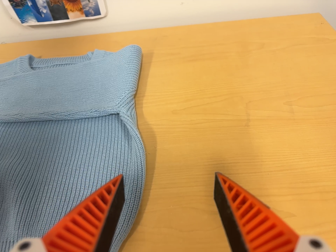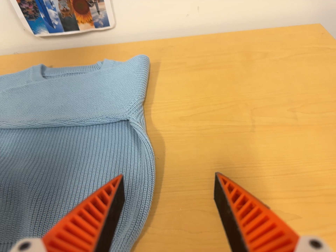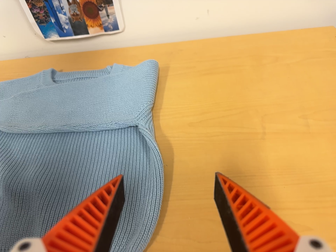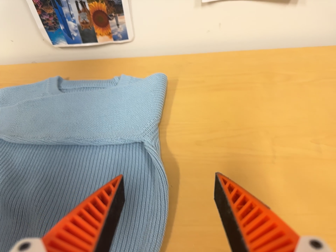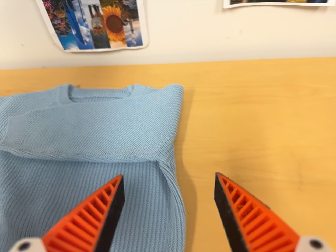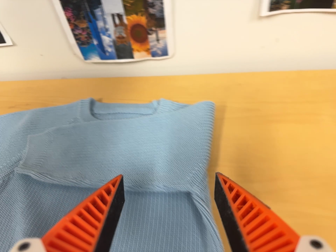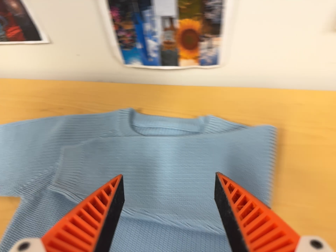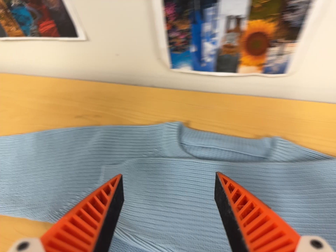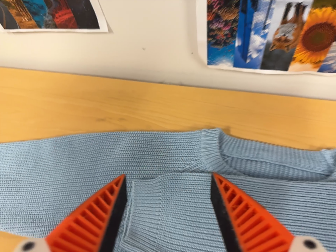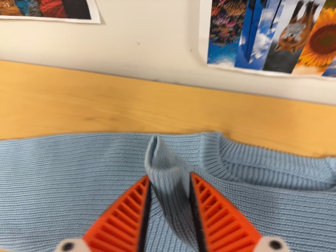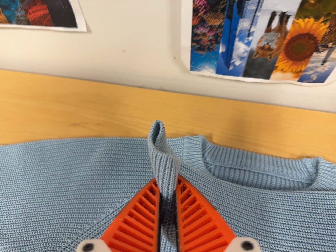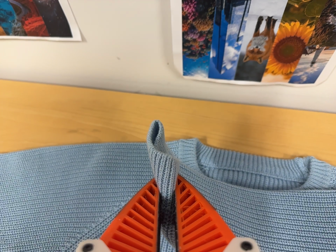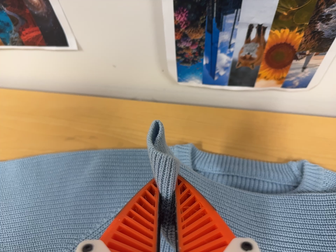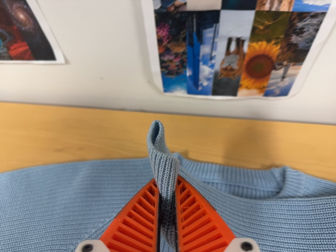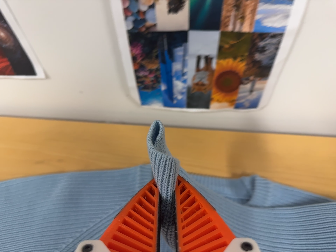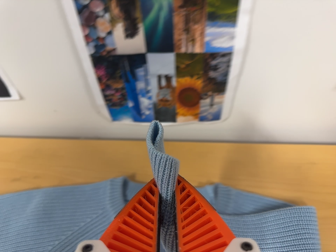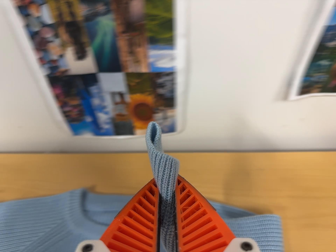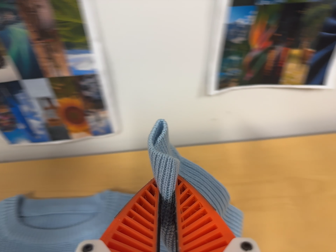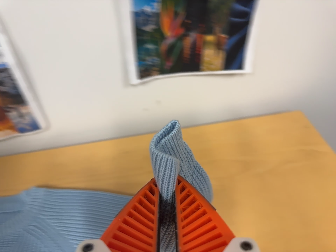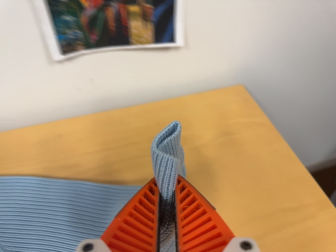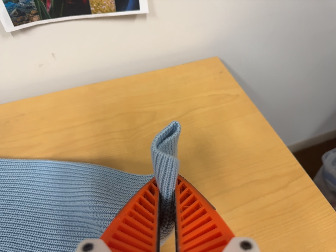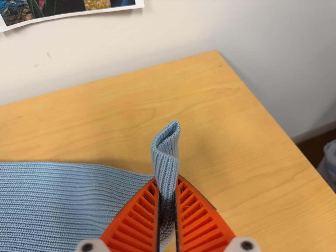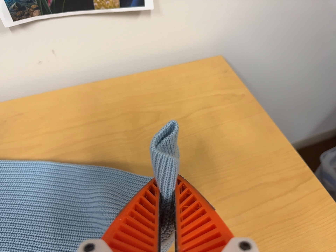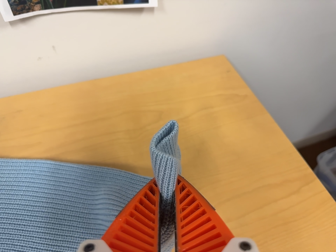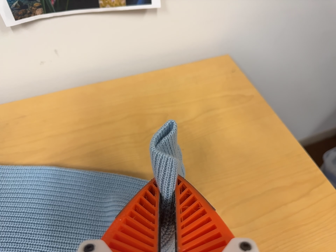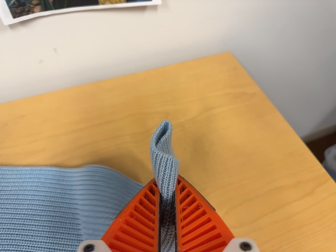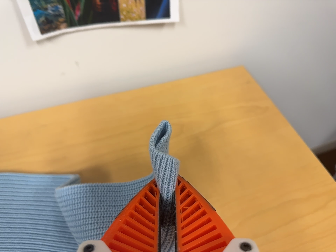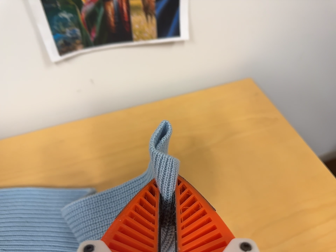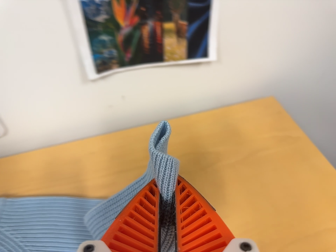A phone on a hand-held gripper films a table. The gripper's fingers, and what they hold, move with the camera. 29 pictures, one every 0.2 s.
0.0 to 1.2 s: The camera swings to its left by about 10 degrees, and the scene slides to the right. It travels toward the top of its view, to its left and forward, about 22 cm, so close, fixed things drift downward. It rolls about its line of sight by about 10 degrees, and the scene rotates clockwise.
1.2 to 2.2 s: The camera travels forward, to its left and toward the top of its view, about 18 cm, so what stands in front looms larger.
2.2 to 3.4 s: The camera pans to its right by about 10 degrees. It travels to its right and backward, about 24 cm, so close, fixed things drift to the left. Its aim tips toward the top of its view by about 10 degrees, and the scene shifts downward. It rolls about its line of sight by about 10 degrees, and the scene rotates counterclockwise.
3.4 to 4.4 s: The scene slides to the left, as the camera pans about 15 degrees to its right. It travels to its right, about 20 cm, so close, fixed things drift to the left. It rolls about its line of sight by about 10 degrees, and the scene rotates counterclockwise.
4.4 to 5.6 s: The camera travels to its left, about 8 cm, so close, fixed things drift to the right.
The film runs backward here.
